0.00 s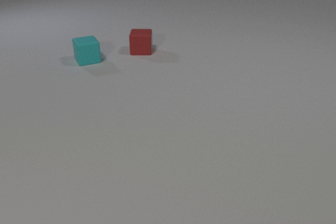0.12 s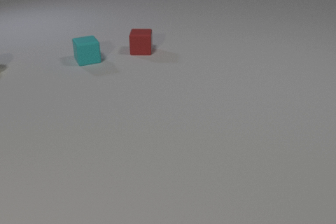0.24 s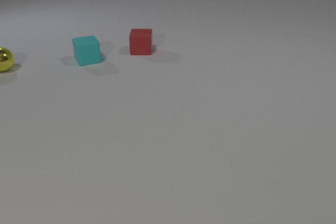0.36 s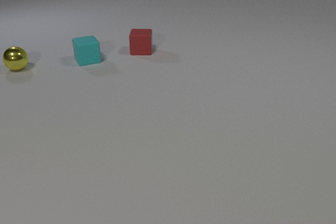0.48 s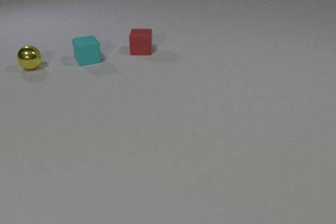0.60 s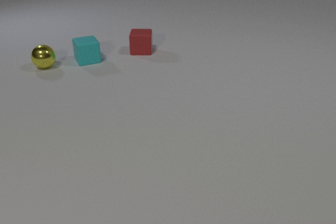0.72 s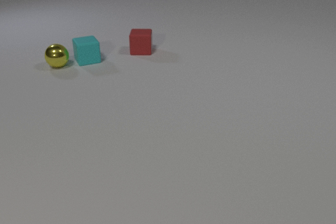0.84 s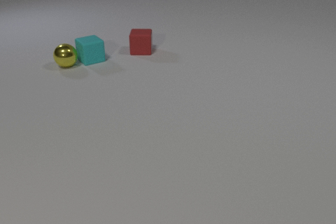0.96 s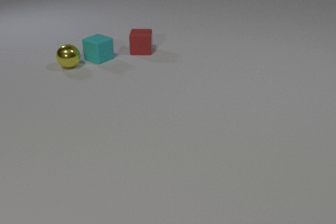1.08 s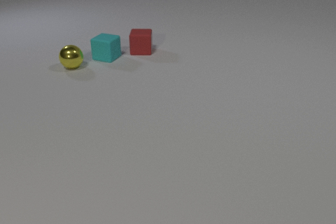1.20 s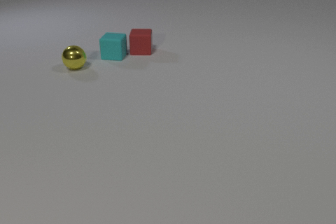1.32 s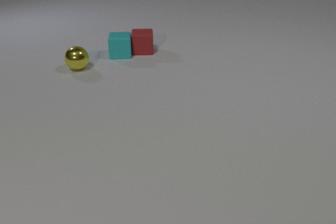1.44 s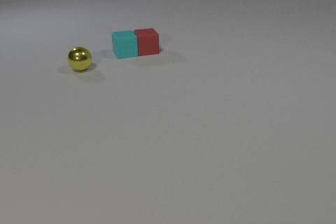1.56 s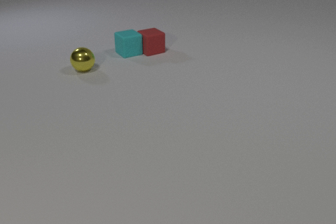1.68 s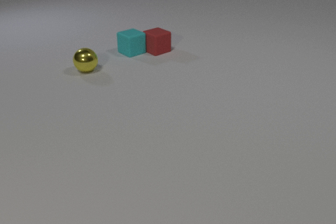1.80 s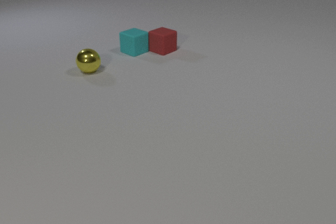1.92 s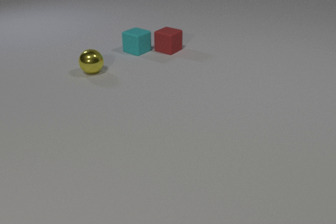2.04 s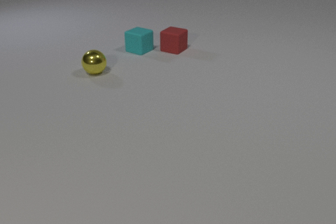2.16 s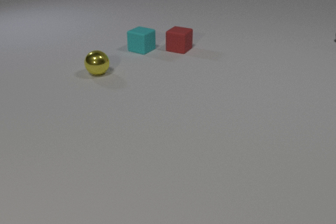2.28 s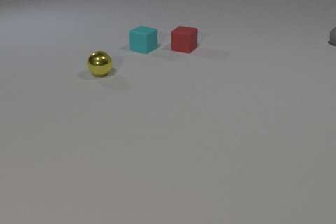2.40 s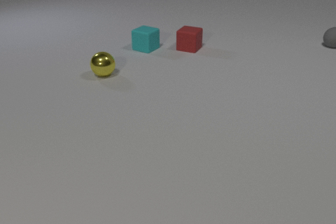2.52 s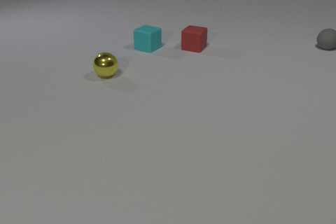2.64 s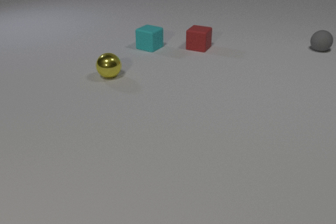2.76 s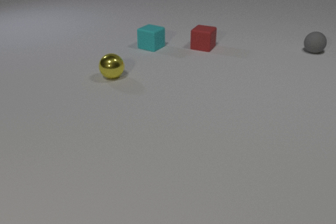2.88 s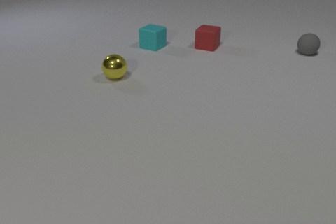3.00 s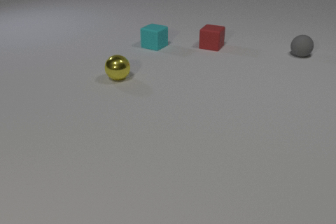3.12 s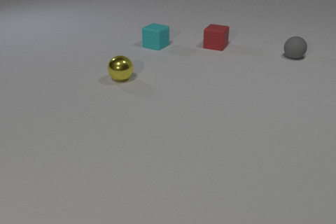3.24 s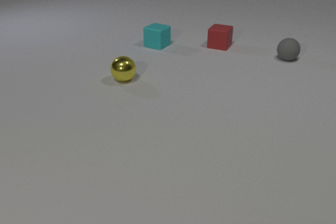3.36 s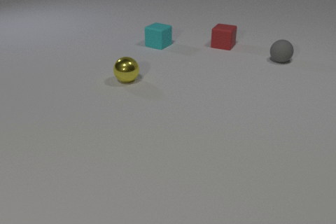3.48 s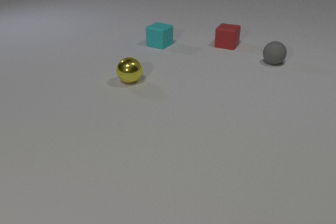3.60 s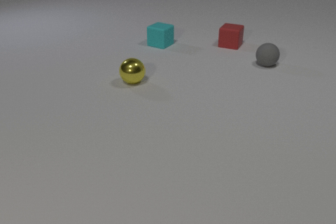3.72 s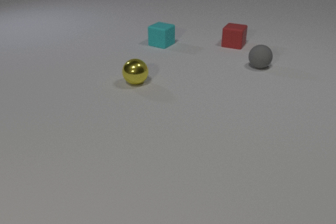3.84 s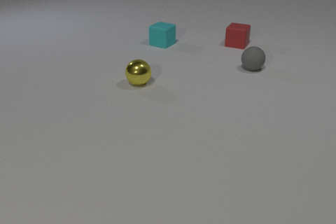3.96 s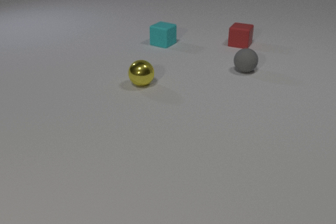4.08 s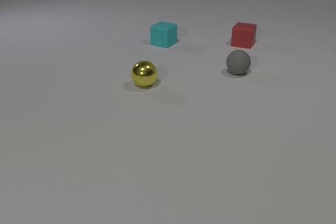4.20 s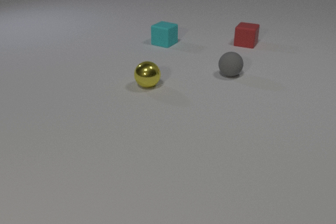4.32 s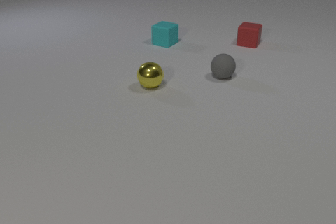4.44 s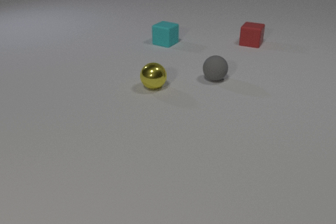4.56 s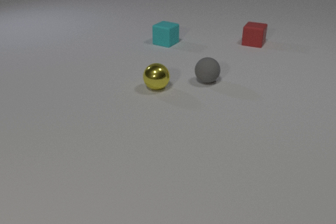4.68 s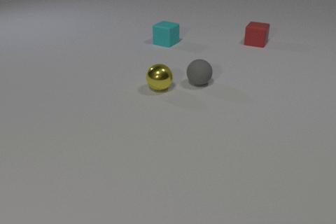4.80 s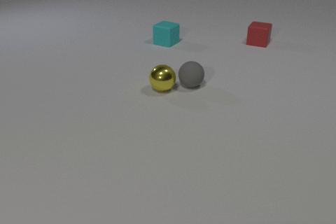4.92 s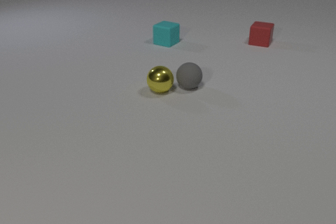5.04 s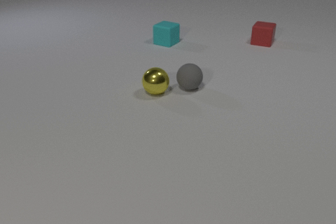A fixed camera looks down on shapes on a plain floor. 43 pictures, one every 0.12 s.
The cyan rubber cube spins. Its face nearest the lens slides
to the right.
The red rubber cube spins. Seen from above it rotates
counterclockwise.
0.00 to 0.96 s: The yellow metal sphere comes in at the left edge, rolls to the right. The cyan rubber cube slides to the right, spins counterclockwise seen from above by about 30 degrees, its near face sliding to the right. The yellow metal sphere and the cyan rubber cube collide.
0.96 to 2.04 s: The yellow metal sphere rolls to the right and toward the camera. The cyan rubber cube slides to the right and away from the camera, spins counterclockwise seen from above by about 90 degrees, its near face sliding to the right. The red rubber cube slides to the right, spins so that its near face slides to the right, counterclockwise seen from above. The cyan rubber cube and the red rubber cube collide.
2.04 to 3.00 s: The yellow metal sphere rolls to the right and toward the camera. The cyan rubber cube slides to the right and away from the camera. The red rubber cube slides to the right. The gray rubber sphere comes in at the right edge, rolls toward the camera and to the left.
3.00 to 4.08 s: The yellow metal sphere rolls to the right and toward the camera. The cyan rubber cube slides to the right and away from the camera. The red rubber cube slides to the right. The gray rubber sphere rolls toward the camera and to the left.
4.08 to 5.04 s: The yellow metal sphere rolls toward the camera and to the right. The red rubber cube slides to the right and away from the camera. The gray rubber sphere rolls to the left and toward the camera. The yellow metal sphere and the gray rubber sphere collide.
What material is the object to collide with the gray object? metal.
Are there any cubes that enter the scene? no.
What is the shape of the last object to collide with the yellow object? sphere.
